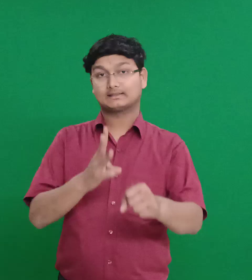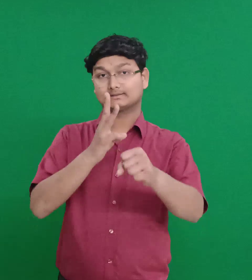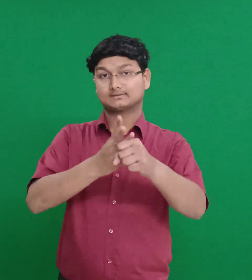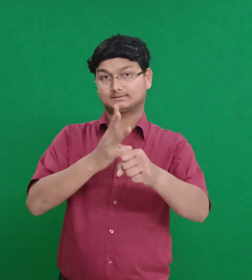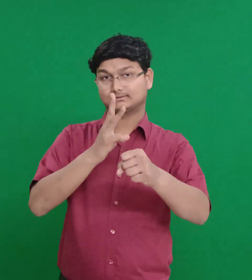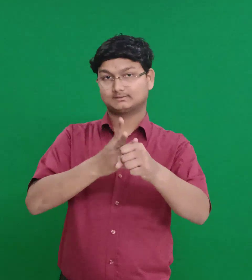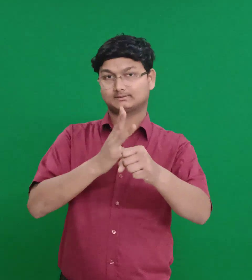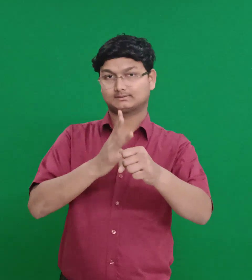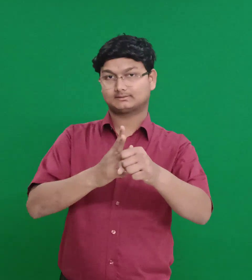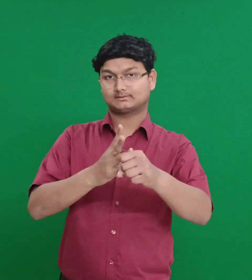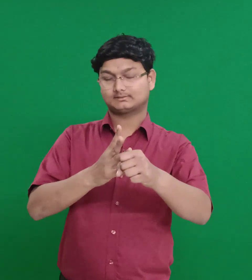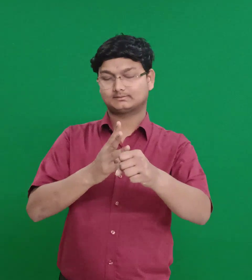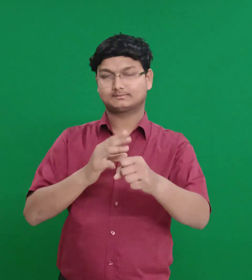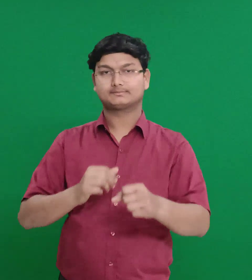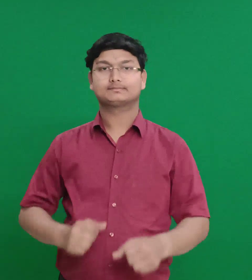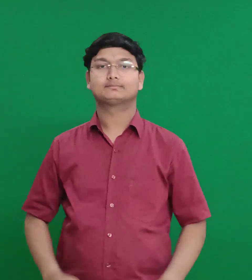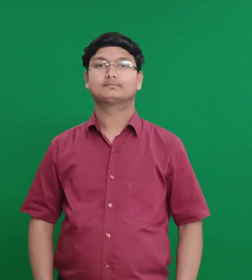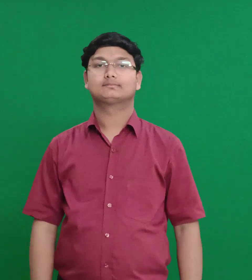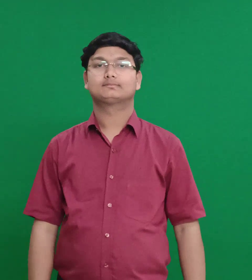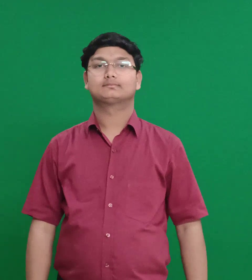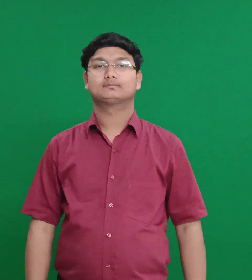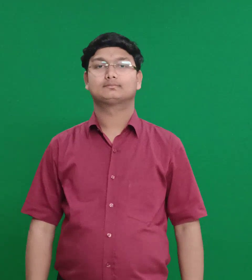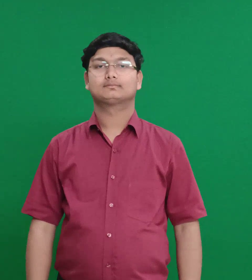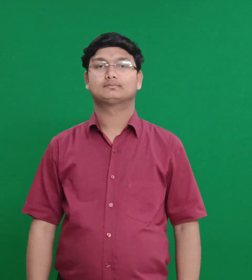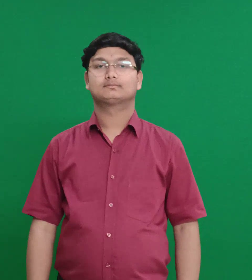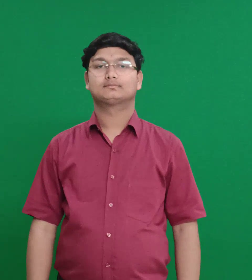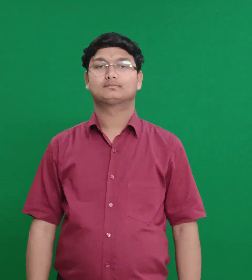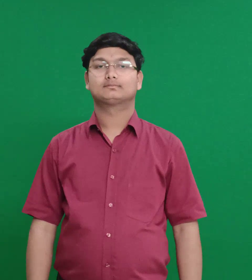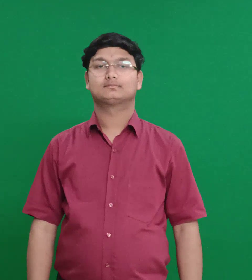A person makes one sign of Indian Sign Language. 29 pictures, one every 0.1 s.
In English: ahimelech son of abiathar
